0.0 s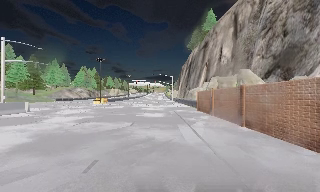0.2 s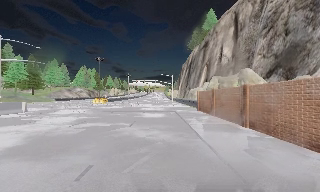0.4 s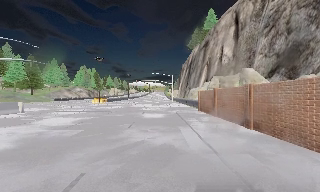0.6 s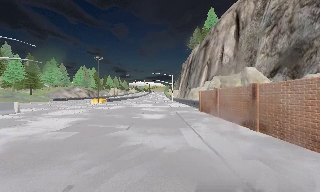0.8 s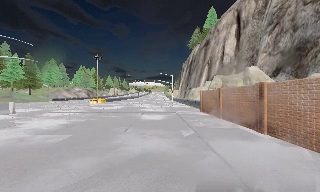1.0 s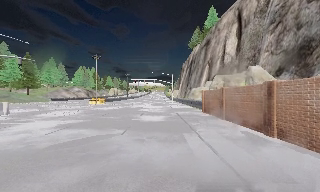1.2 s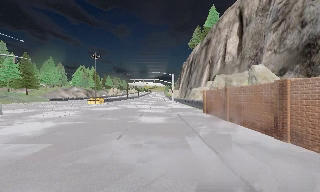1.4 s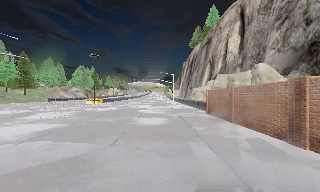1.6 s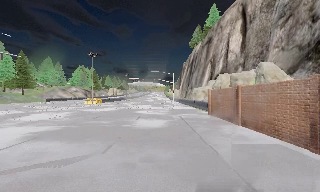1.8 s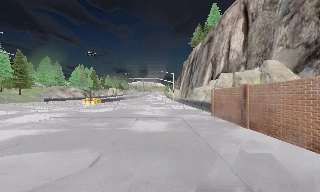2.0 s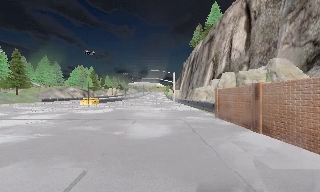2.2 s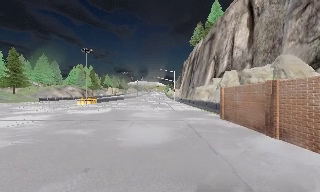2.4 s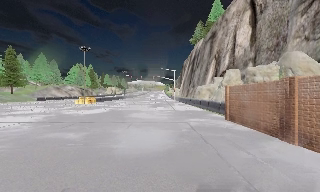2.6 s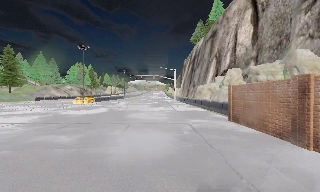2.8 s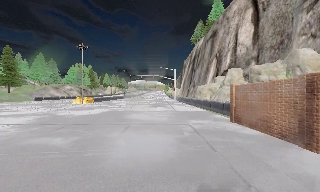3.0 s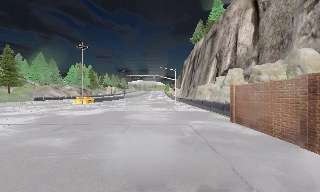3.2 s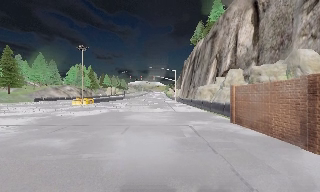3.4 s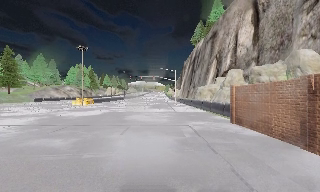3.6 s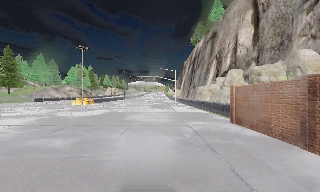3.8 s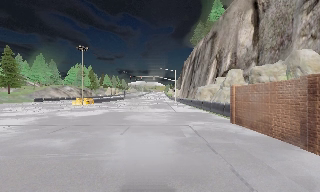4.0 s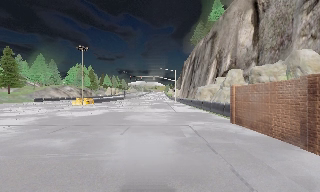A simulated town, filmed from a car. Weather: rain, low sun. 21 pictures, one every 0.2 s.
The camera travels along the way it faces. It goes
forward.
0.0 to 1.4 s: The camera travels forward, about 4 m, so what stands in front looms larger. It gains speed.
1.4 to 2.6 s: The camera travels forward, about 5 m, so what stands in front looms larger.
2.6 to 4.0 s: The camera shifts only a little, or ends up much as it began.
The film runs forward here.
